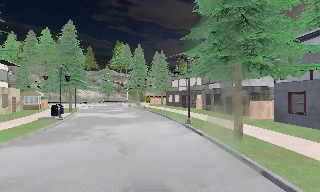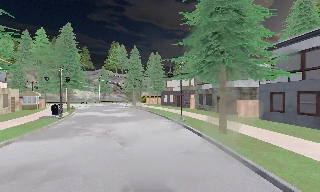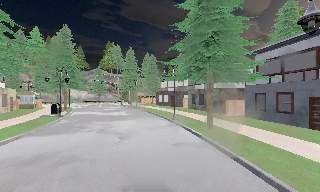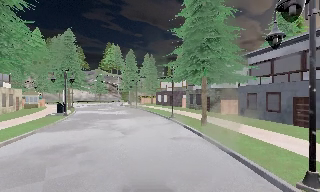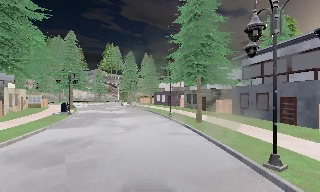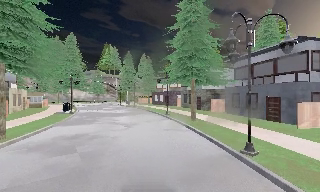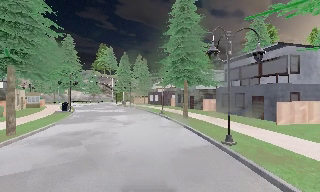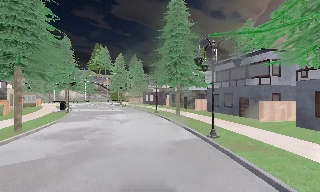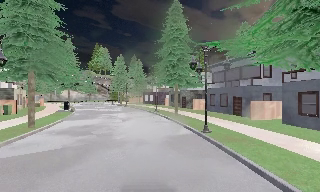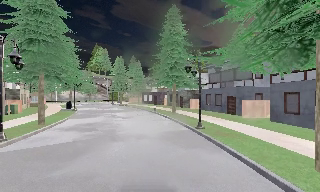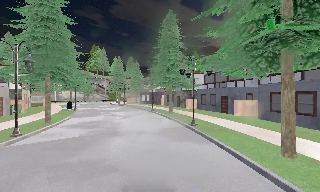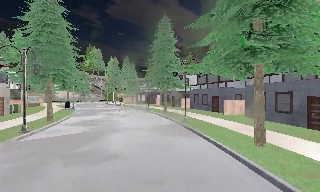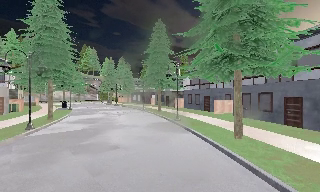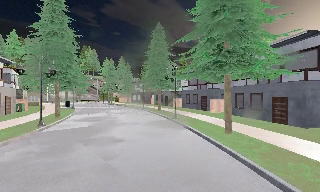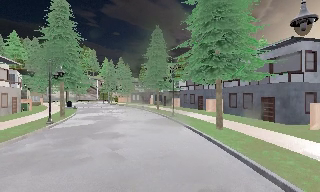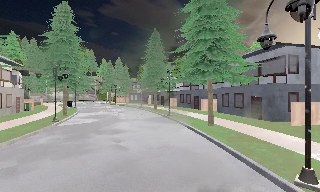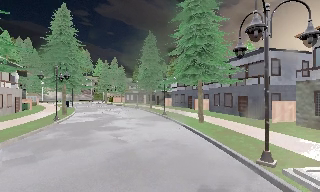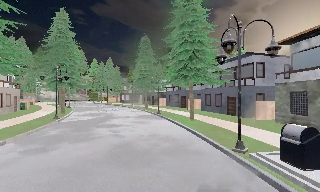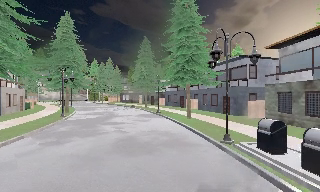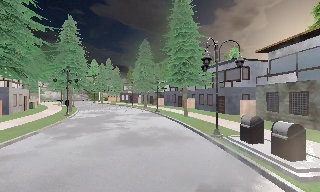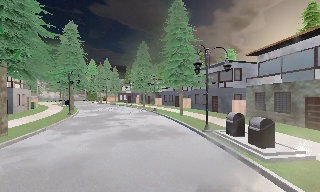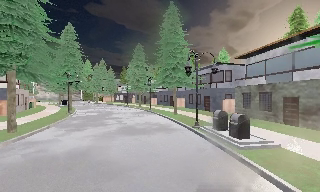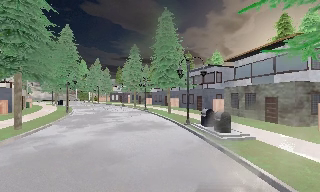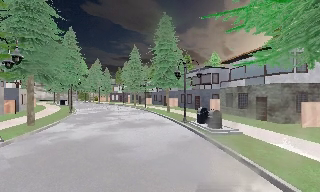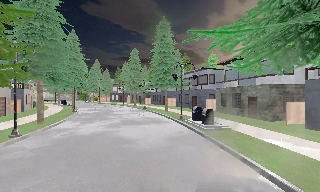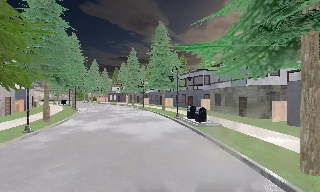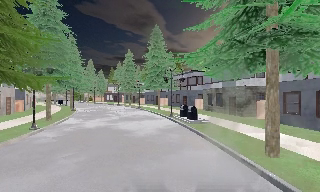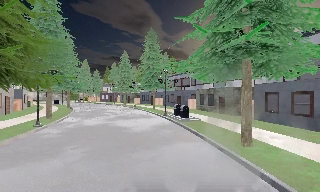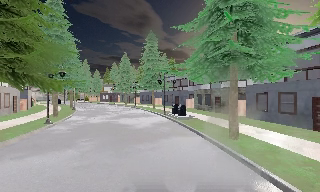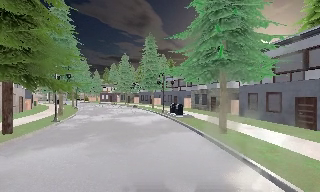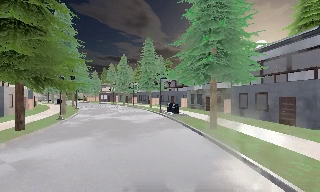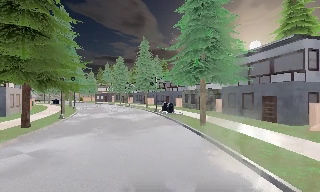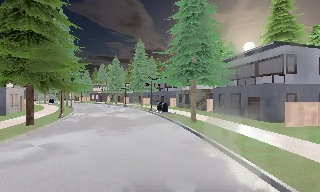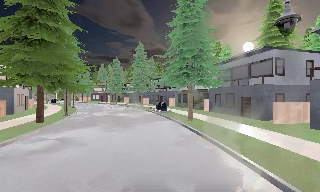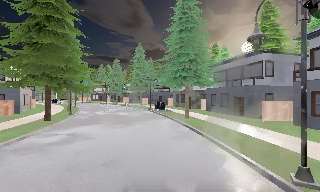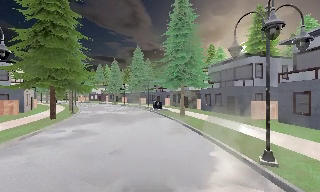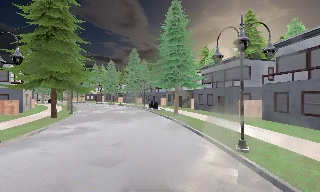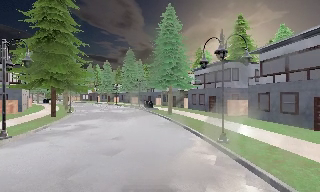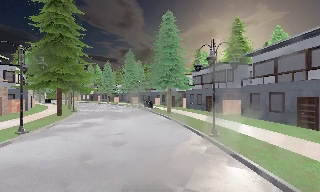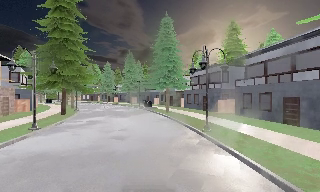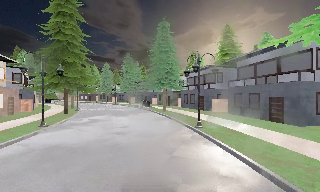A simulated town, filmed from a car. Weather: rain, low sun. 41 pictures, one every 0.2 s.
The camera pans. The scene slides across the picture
to the left.
The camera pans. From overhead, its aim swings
clockwise.
0.0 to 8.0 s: The camera pans to its right, which is clockwise from overhead, by about 35 degrees. It travels backward, about 40 m.
The film runs backward here.
